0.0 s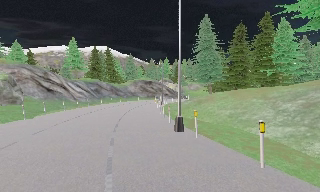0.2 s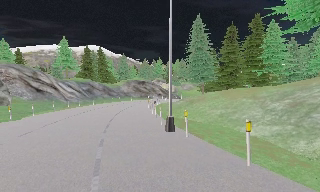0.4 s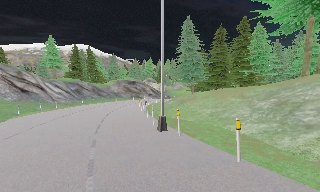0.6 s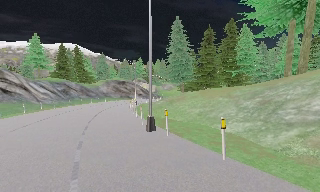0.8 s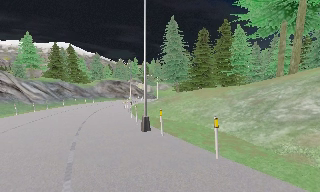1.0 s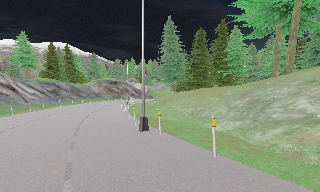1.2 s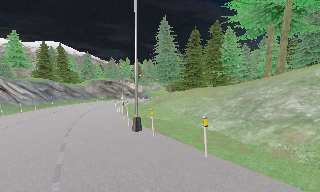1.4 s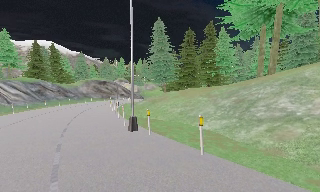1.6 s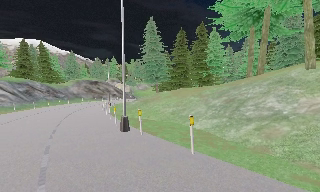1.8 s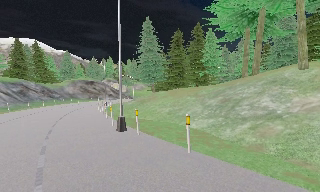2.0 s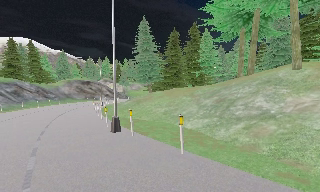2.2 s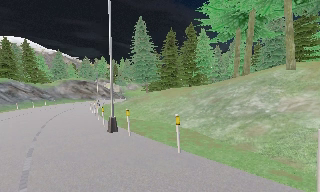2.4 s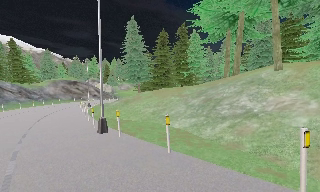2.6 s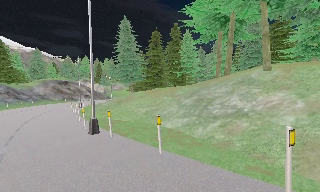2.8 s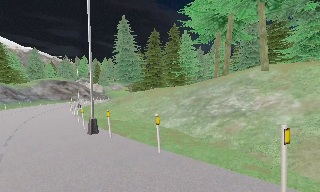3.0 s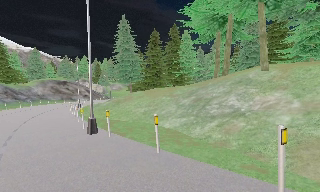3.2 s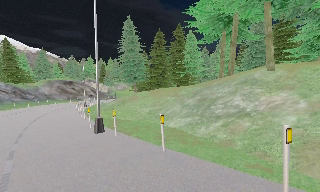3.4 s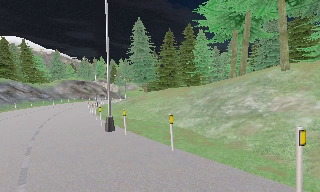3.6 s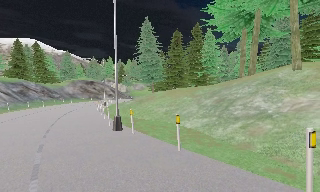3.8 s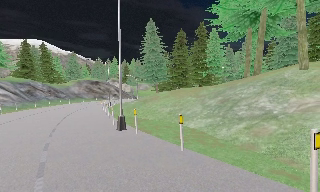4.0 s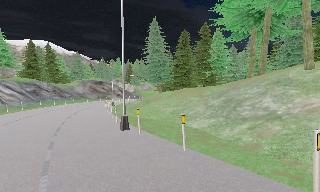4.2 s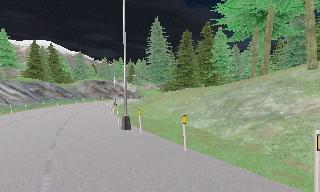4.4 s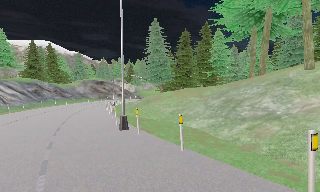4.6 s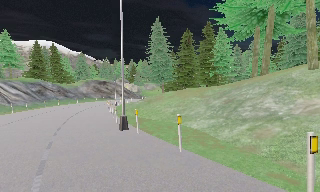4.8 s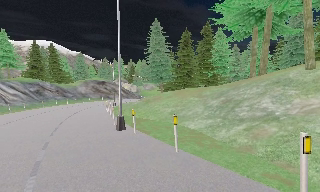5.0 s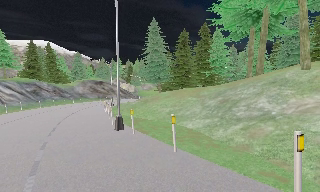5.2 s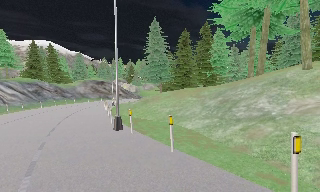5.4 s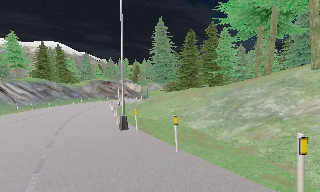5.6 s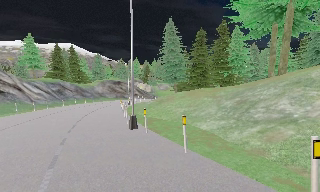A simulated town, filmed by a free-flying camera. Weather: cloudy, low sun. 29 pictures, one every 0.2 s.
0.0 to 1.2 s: The camera pans to its right, which is clockwise from overhead, by about 15 degrees.
1.2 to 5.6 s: The camera travels to its right, about 1 m.
The film runs backward here.
